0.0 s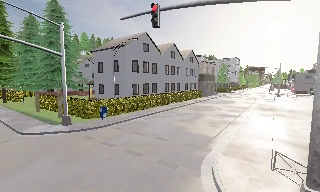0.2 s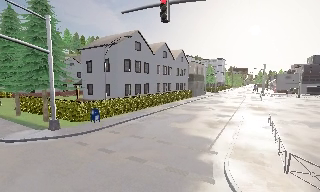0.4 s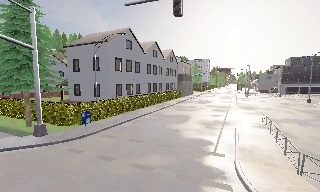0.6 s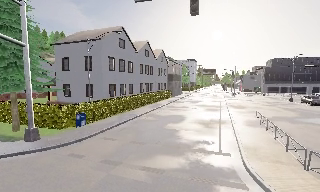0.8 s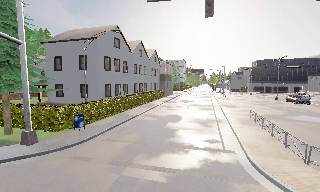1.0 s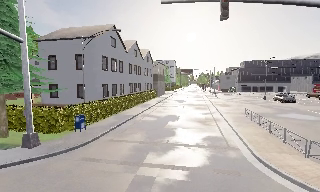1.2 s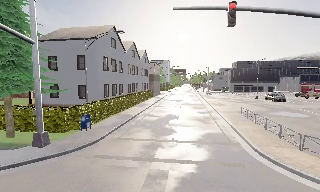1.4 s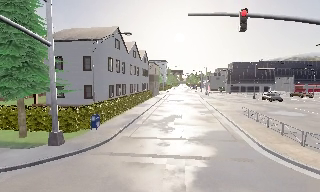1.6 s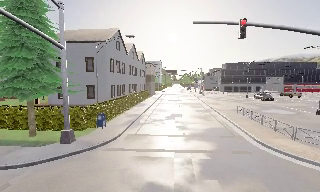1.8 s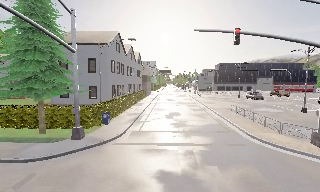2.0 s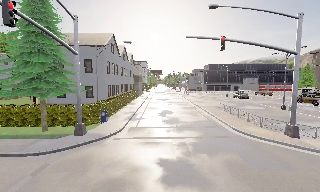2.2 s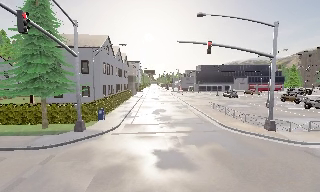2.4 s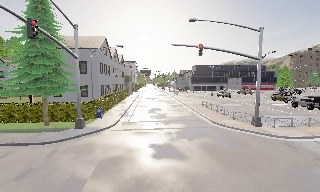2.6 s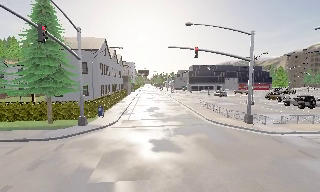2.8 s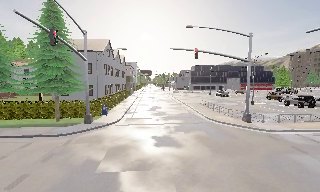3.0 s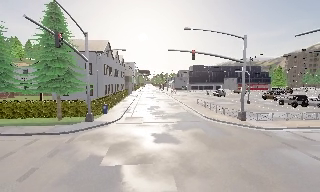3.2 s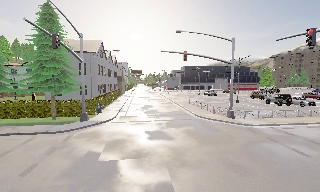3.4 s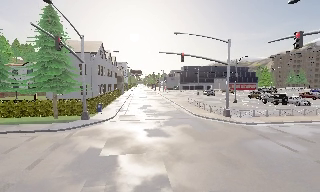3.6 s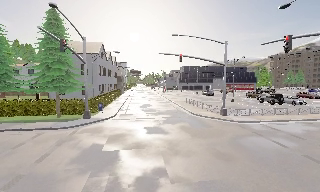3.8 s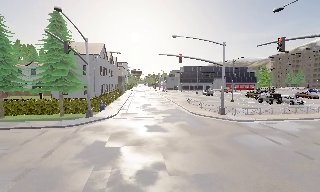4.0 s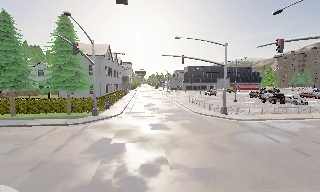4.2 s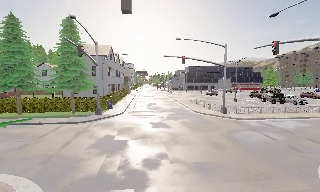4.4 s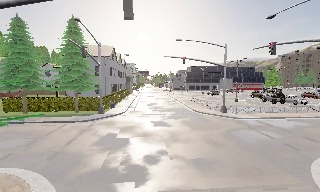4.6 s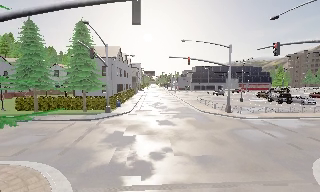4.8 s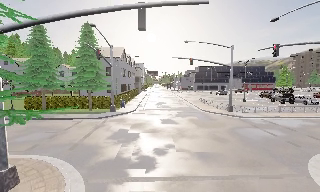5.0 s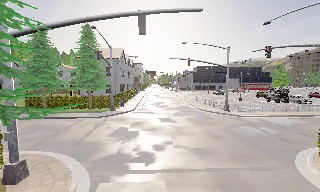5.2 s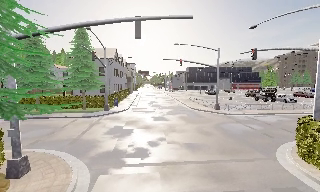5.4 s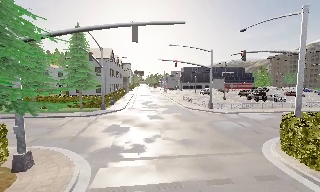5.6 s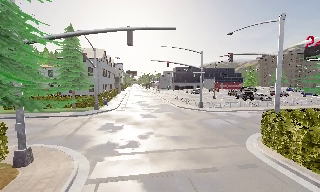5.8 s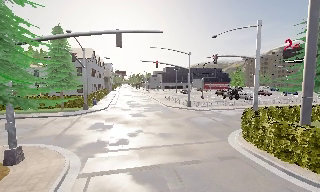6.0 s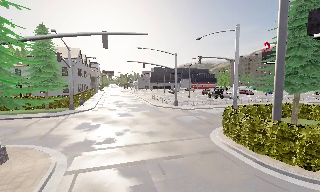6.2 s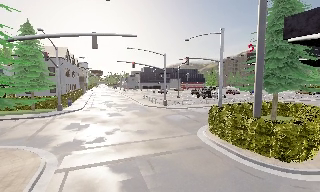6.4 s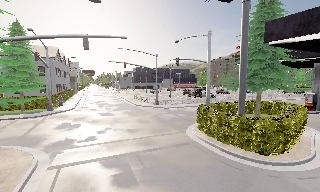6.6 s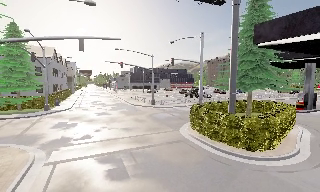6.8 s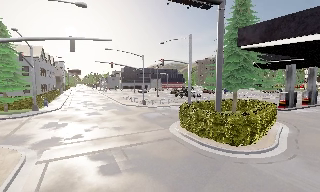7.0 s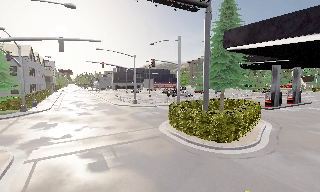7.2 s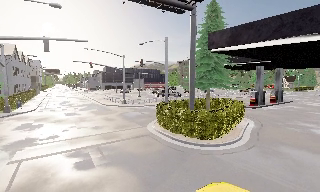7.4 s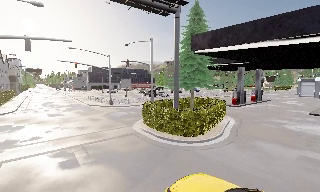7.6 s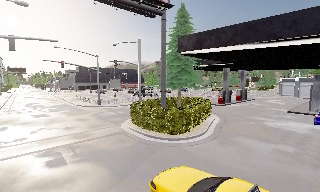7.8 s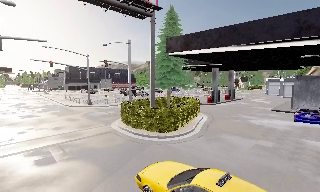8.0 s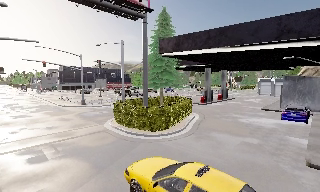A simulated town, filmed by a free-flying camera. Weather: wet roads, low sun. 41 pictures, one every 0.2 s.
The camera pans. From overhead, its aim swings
clockwise.
The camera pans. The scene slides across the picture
to the left.
0.0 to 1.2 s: The camera pans to its right, which is clockwise from overhead, by about 25 degrees. It travels to its left, about 6 m.
1.2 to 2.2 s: The camera pans to its right, which is clockwise from overhead, by about 10 degrees. It travels backward and to its left, about 5 m, so what stands in front gets smaller.
2.2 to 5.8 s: The camera pans to its right, which is clockwise from overhead, by about 10 degrees. It travels backward, about 11 m, so what stands in front gets smaller.
5.8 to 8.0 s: The camera swings to its right by about 30 degrees, and the scene slides to the left. It travels backward and to its right, about 5 m.
The film runs forward here.
